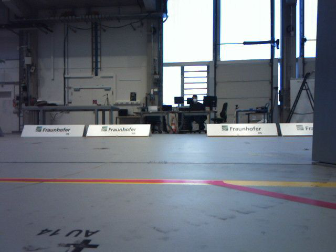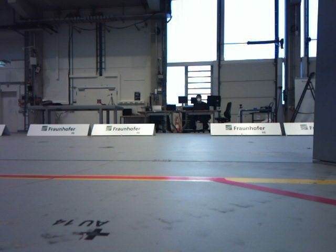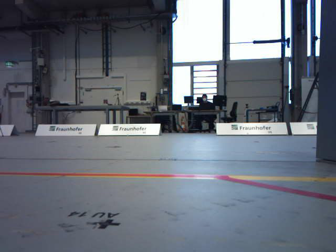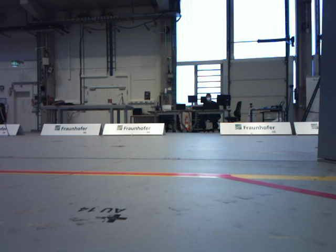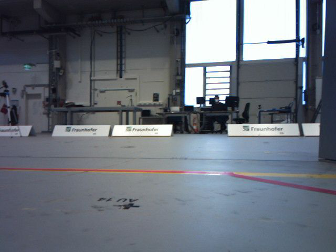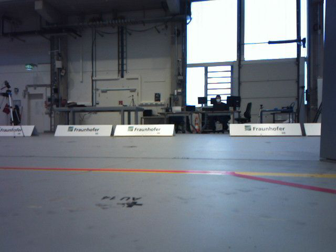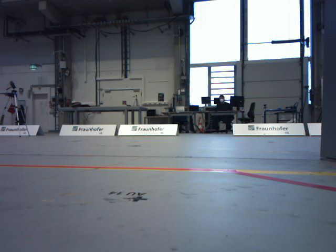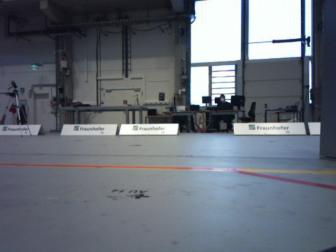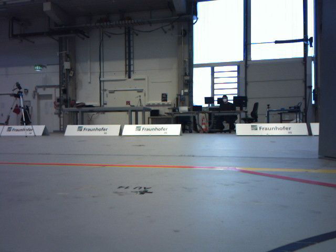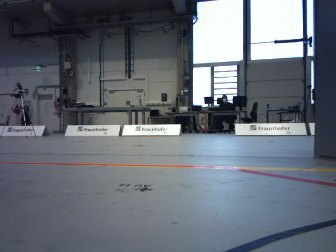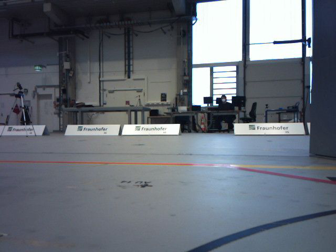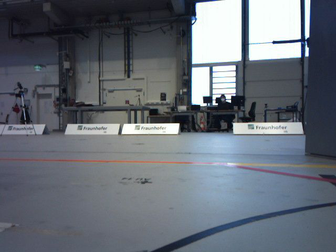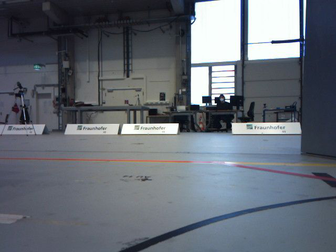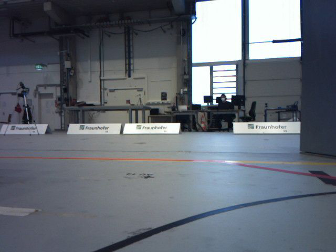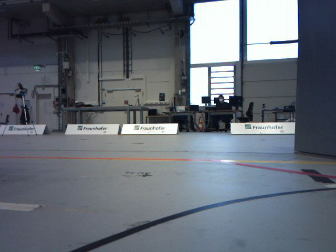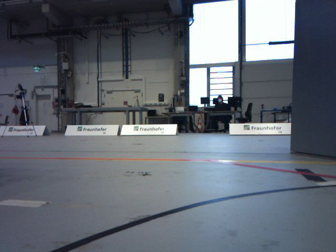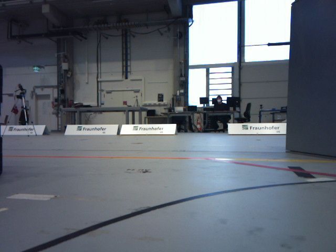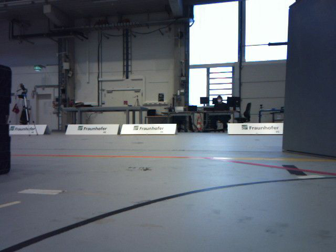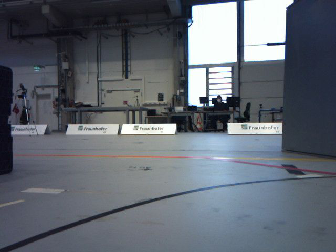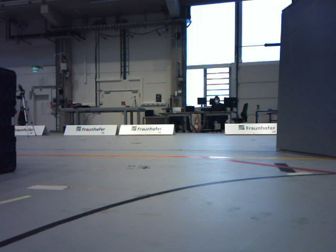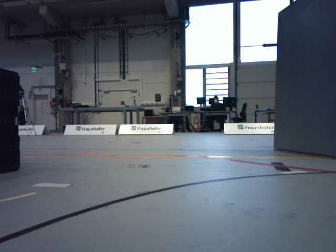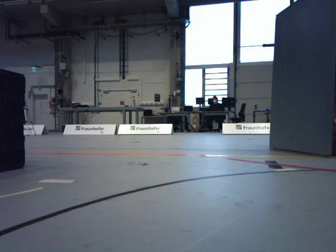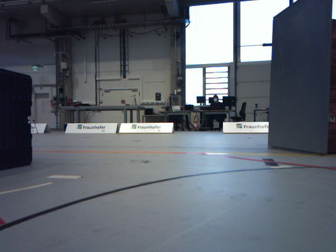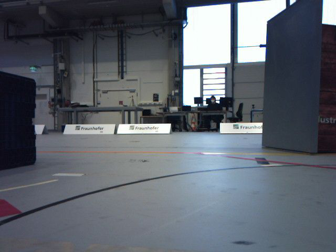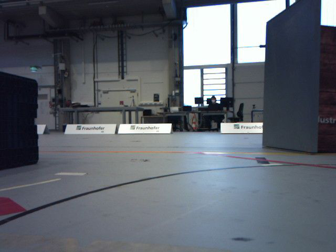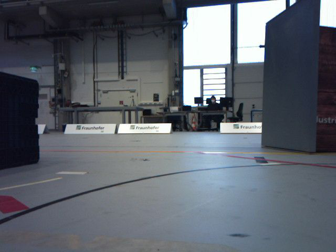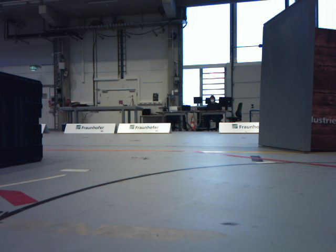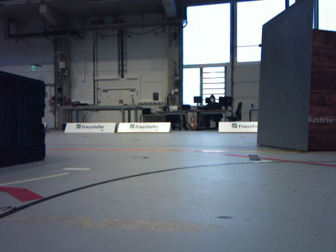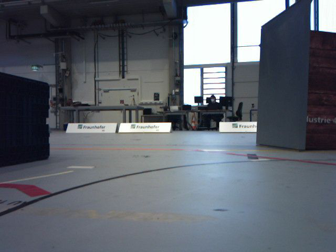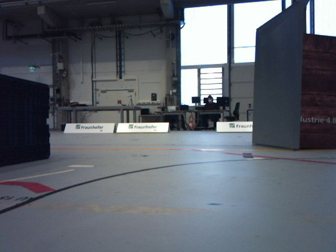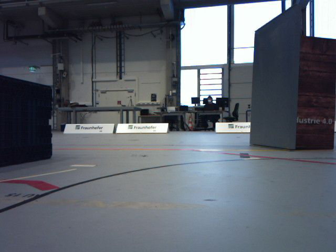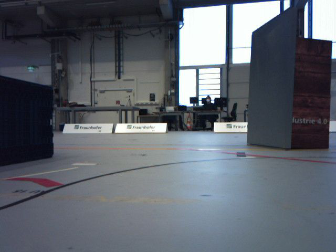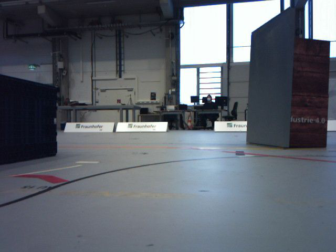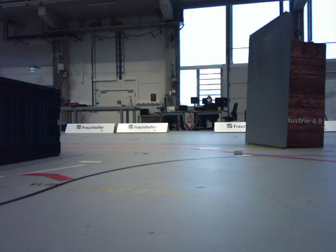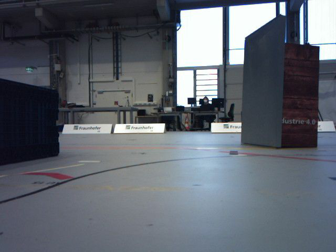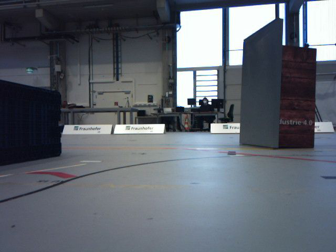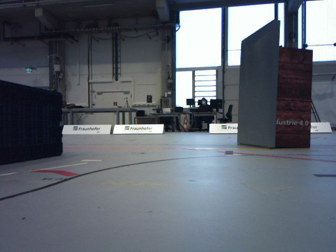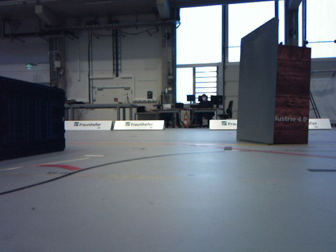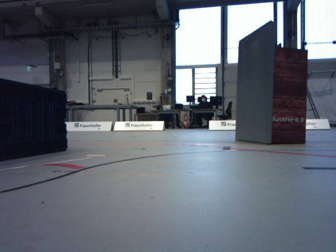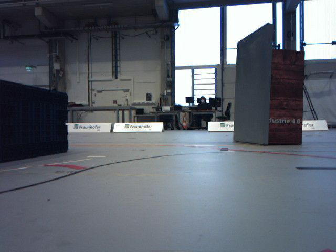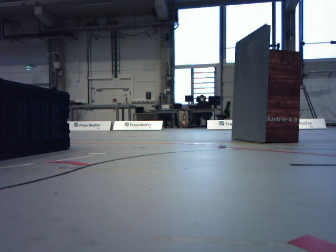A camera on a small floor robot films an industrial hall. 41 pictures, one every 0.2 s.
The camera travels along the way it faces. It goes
backward.
0.0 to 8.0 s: The camera travels backward, about 1.6 m, so what stands in front gets smaller.
The film runs backward here.
